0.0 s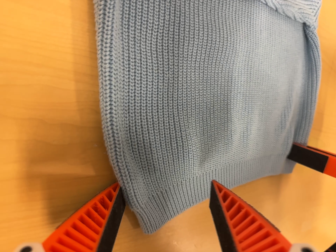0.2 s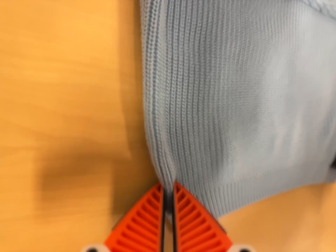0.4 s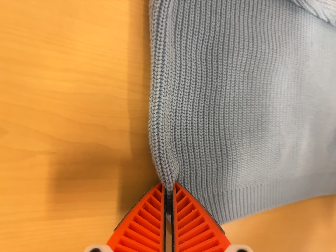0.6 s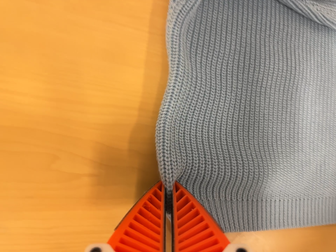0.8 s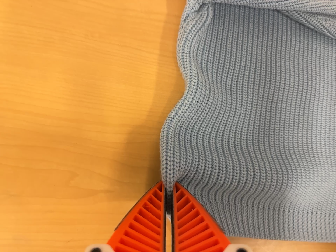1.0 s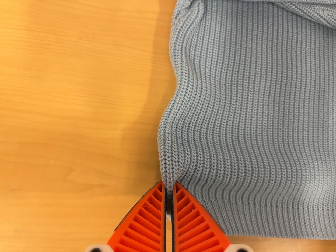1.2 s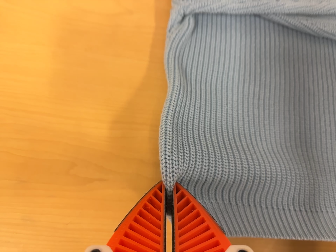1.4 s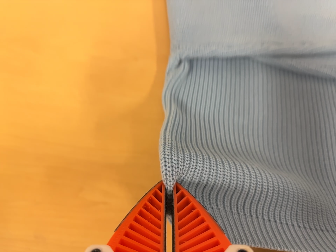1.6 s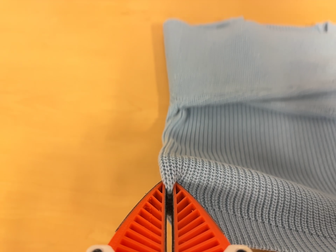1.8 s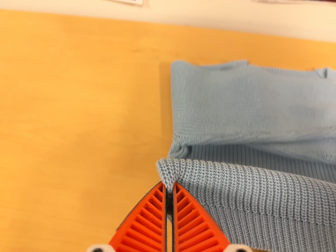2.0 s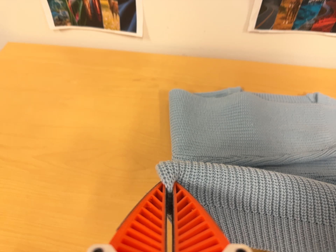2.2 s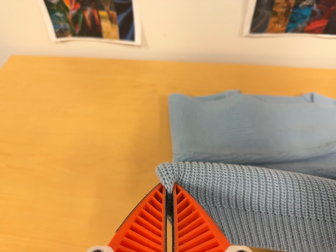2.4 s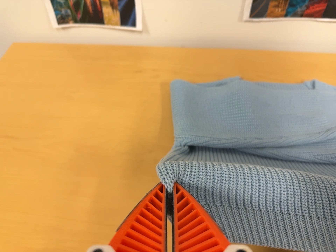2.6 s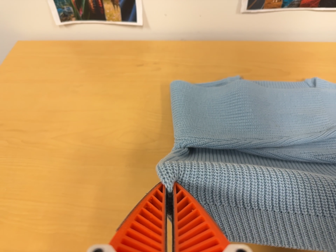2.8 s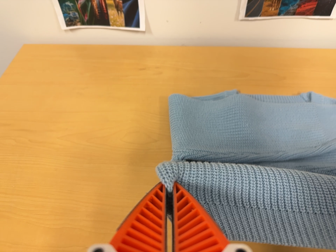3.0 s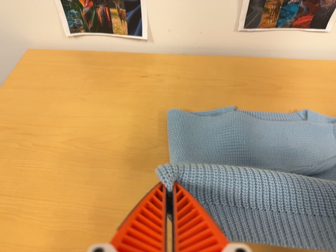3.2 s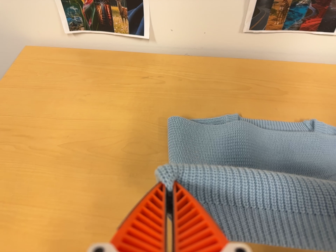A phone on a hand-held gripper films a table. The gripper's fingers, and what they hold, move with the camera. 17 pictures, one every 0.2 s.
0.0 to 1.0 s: The scene slides to the right, as the camera pans about 25 degrees to its left. It travels to its right, about 5 cm. Its aim tips toward the top of its view by about 10 degrees, and the scene shifts downward.
1.0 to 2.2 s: The camera pans to its left by about 15 degrees. It travels backward and to its right, about 14 cm. Its aim tips toward the top of its view by about 30 degrees, and the scene shifts downward.
2.2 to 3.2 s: The camera shifts only a little, or ends up much as it began.
The film runs forward here.
